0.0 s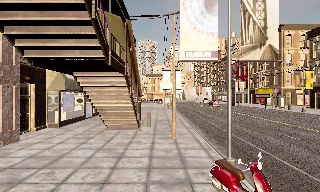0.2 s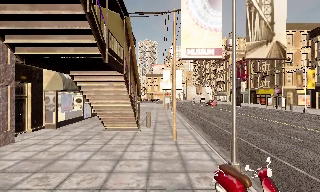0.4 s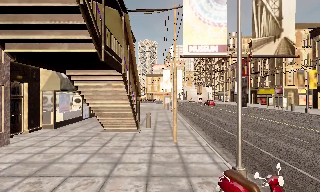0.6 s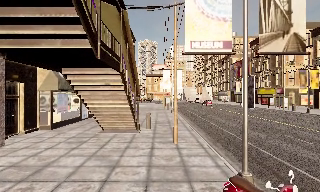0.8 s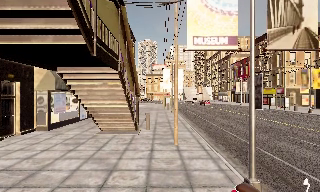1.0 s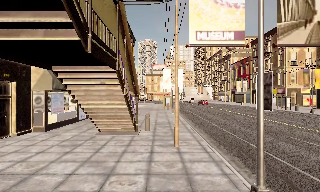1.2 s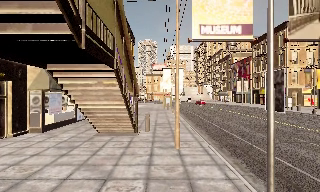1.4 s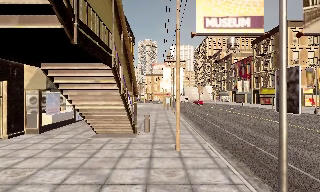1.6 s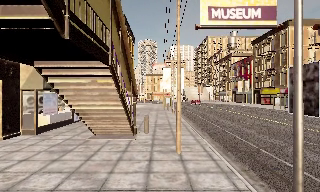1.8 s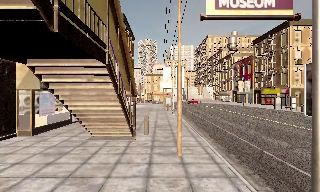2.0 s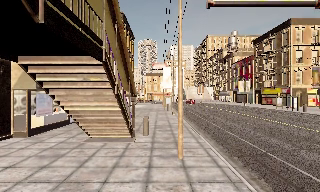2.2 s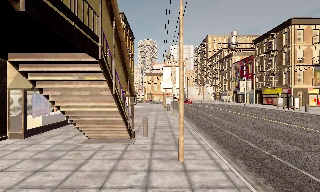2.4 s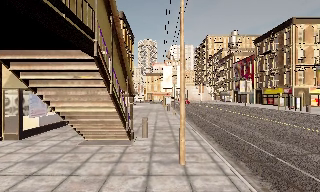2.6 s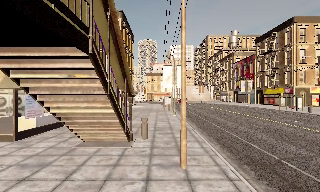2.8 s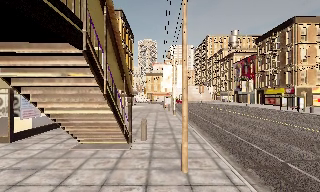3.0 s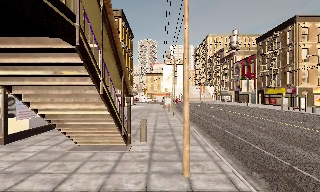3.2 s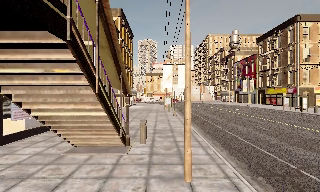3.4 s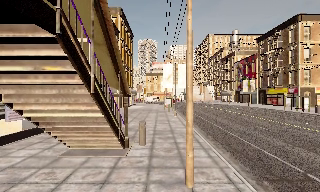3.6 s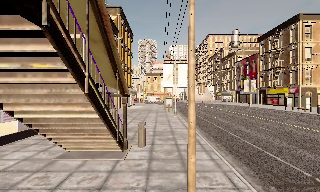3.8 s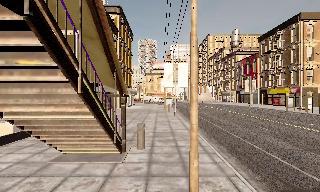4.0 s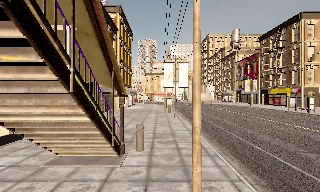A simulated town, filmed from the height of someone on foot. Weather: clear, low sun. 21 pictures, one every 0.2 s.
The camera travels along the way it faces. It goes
forward.
0.0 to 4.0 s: The camera travels forward, about 6 m, so what stands in front looms larger.
The film runs forward here.
